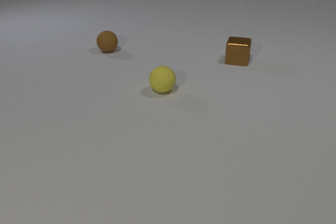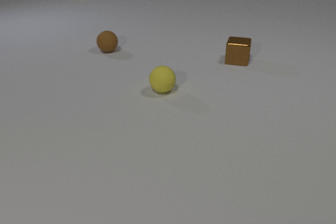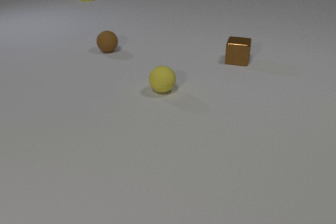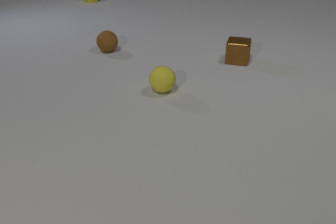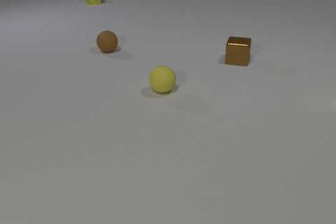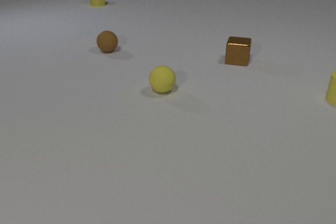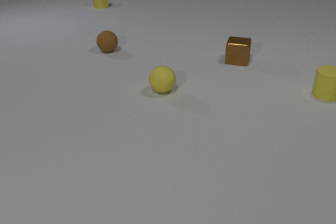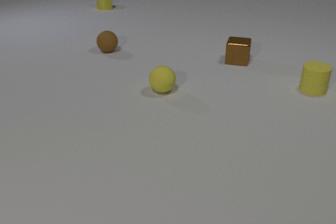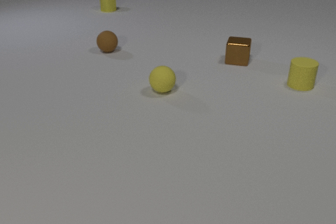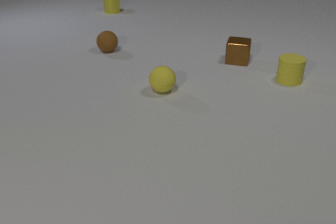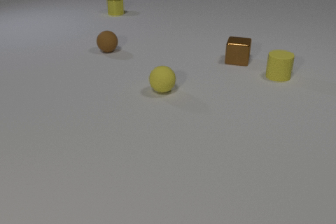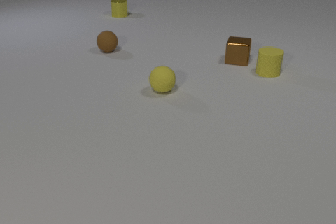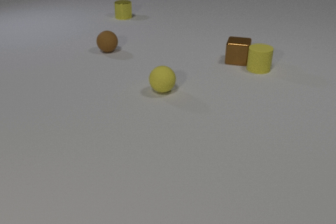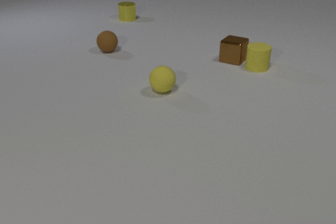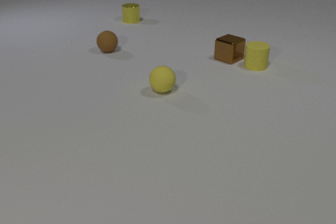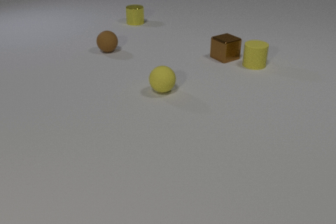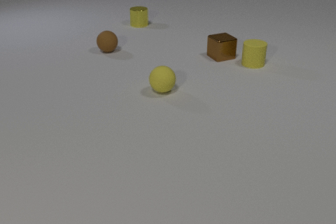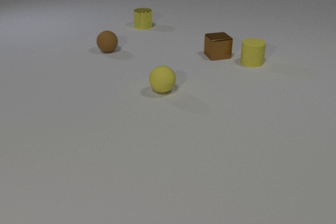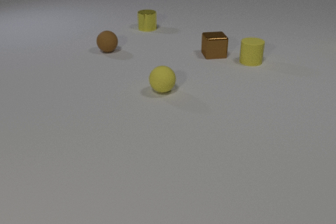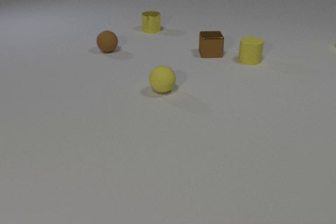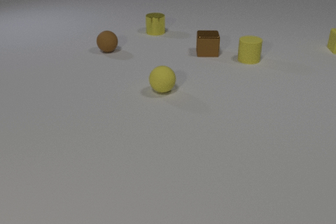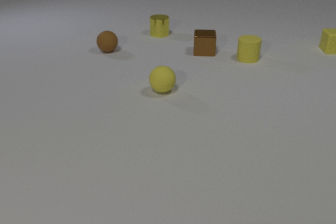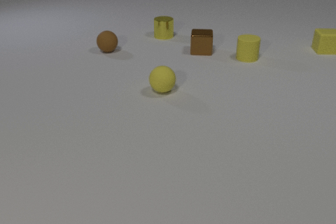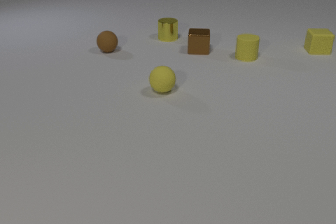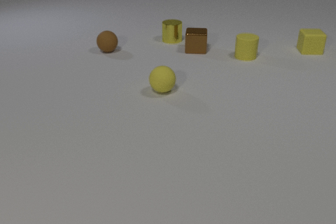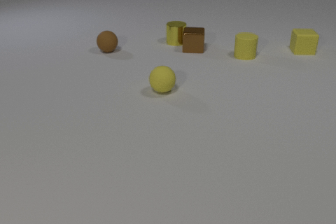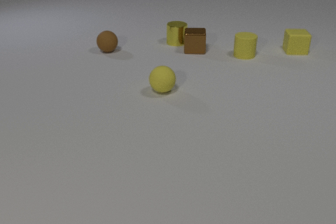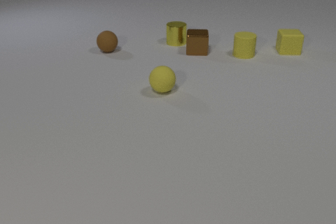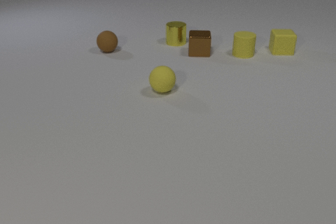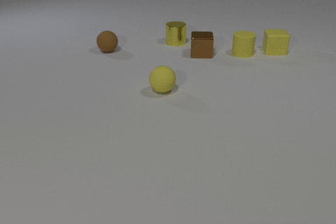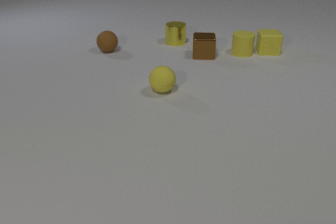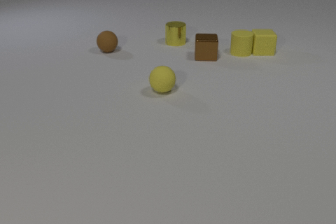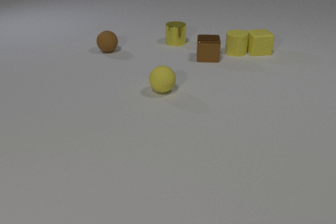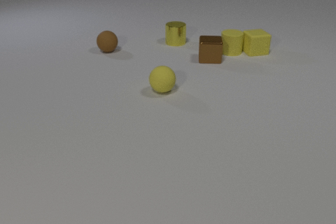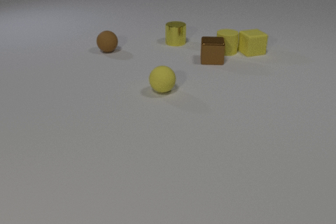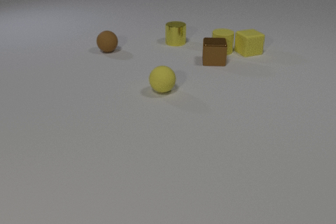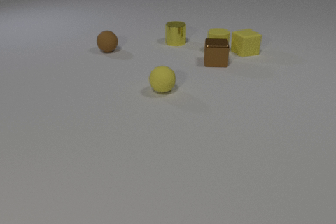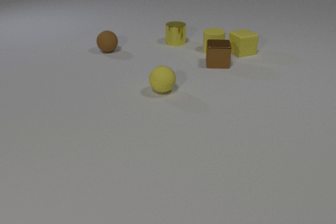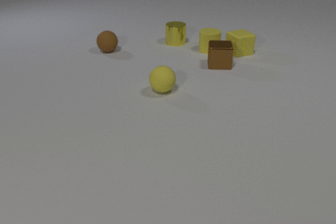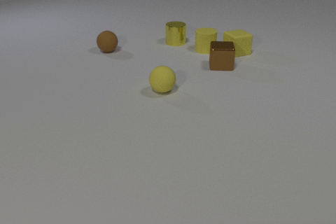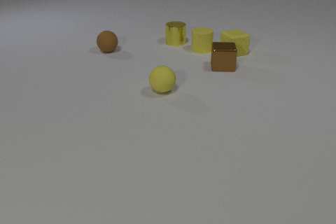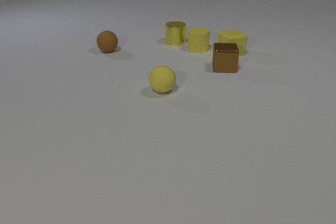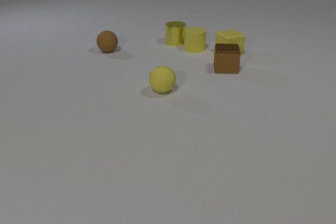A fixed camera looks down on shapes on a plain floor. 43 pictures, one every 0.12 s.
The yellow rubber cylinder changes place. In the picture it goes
to the left.
The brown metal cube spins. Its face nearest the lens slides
to the left.
0.00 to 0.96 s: The yellow rubber cylinder comes in at the right edge, slides to the left and away from the camera. The yellow metal cylinder comes in at the top edge, slides toward the camera and to the right.
0.96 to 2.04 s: The yellow rubber cylinder slides to the left and away from the camera. The brown metal cube slides to the left and away from the camera, spins so that its near face slides to the left, clockwise seen from above. The yellow metal cylinder slides toward the camera and to the right. The yellow rubber cylinder and the brown metal cube collide.
2.04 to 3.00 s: The yellow rubber cylinder slides away from the camera and to the left. The brown metal cube slides to the left and away from the camera, spins clockwise seen from above by about 15 degrees, its near face sliding to the left. The yellow rubber cube comes in at the right edge, slides to the left and toward the camera. The yellow metal cylinder slides toward the camera and to the right.
3.00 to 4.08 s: The yellow rubber cylinder slides to the left and away from the camera. The brown metal cube slides toward the camera and to the right. The yellow rubber cube slides to the left, spins so that its near face slides to the right, counterclockwise seen from above. The brown metal cube and the yellow metal cylinder collide. The yellow rubber cylinder and the yellow rubber cube collide.
4.08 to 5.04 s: The yellow rubber cylinder slides to the left. The brown metal cube slides toward the camera and to the right. The yellow rubber cube slides to the left.
How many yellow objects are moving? 3.
What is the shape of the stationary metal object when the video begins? cube.
What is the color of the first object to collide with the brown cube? yellow.
